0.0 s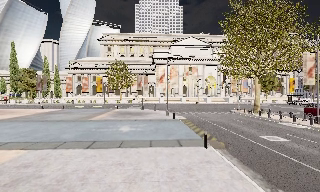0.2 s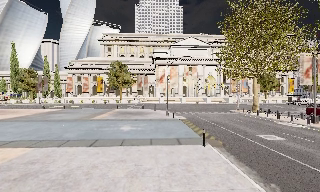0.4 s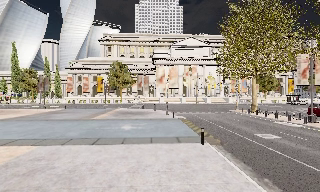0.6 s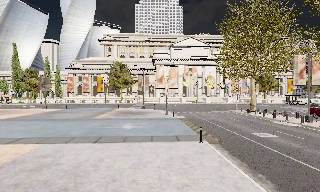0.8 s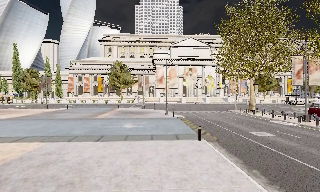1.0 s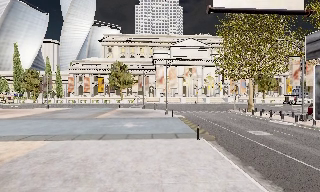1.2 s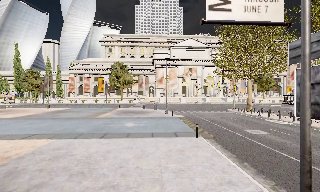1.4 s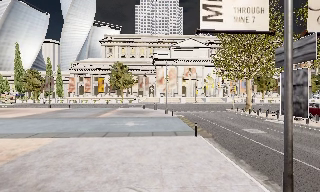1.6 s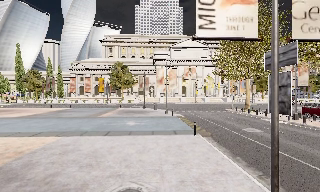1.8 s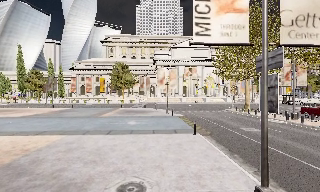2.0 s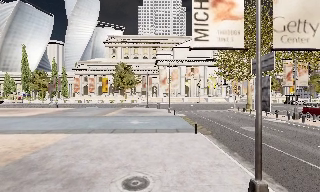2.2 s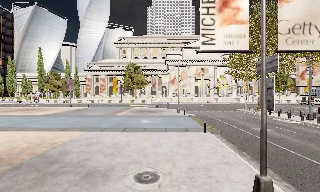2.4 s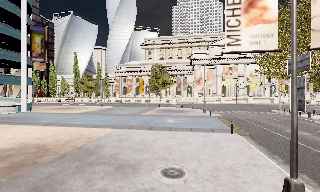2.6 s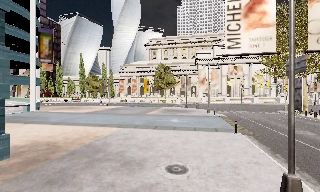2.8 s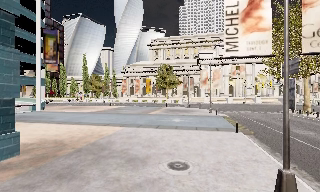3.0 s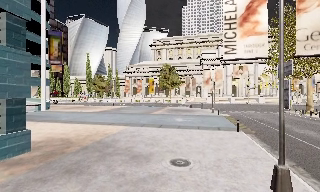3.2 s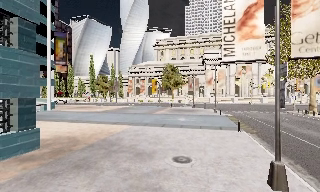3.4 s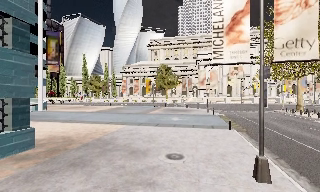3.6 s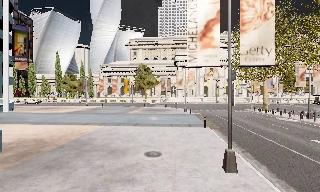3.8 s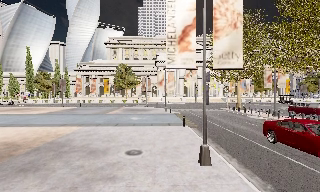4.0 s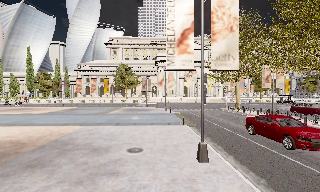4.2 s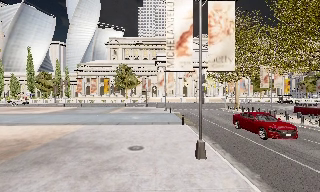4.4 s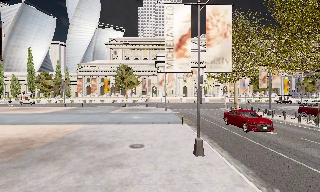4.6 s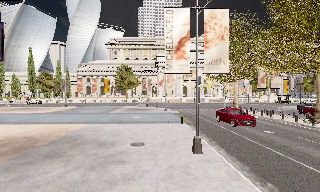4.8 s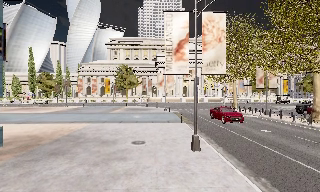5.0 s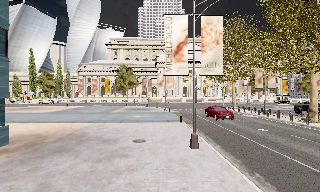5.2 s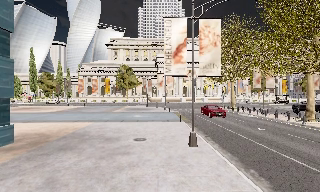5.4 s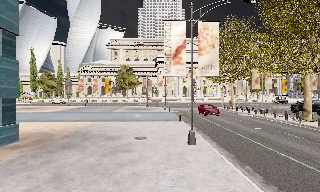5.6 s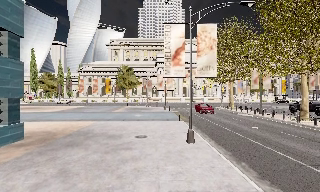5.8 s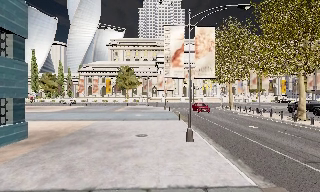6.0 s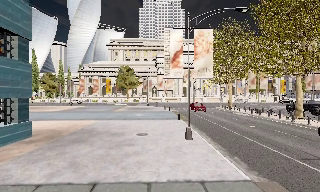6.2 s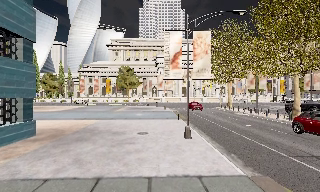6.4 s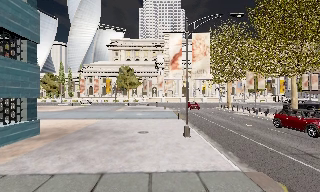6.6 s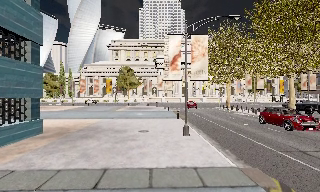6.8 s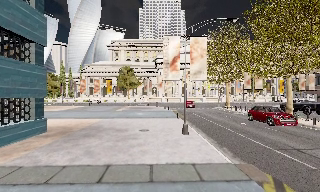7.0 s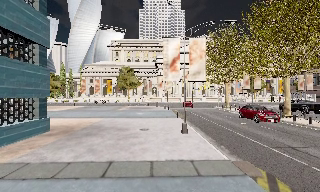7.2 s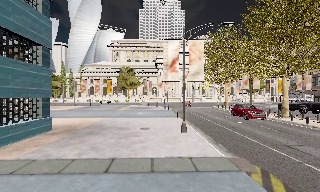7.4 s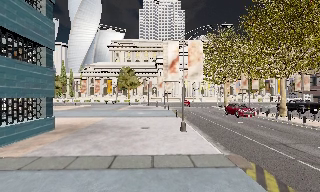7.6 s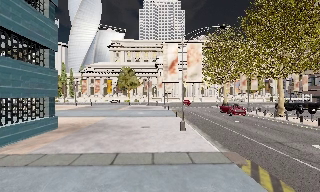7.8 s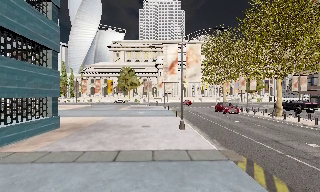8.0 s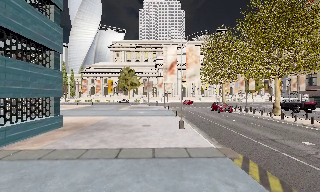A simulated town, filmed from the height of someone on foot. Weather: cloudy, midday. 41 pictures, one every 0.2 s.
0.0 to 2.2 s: The camera travels backward, about 3.5 m, so what stands in front gets smaller.
2.2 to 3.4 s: The camera pans to its left, which is counterclockwise from overhead, by about 10 degrees. It travels backward, about 1.5 m, so what stands in front gets smaller.
3.4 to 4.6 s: The camera pans to its right, which is clockwise from overhead, by about 15 degrees. It travels backward, about 2 m, so what stands in front gets smaller.
4.6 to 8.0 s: The camera travels backward, about 5 m, so what stands in front gets smaller.
The film runs backward here.
